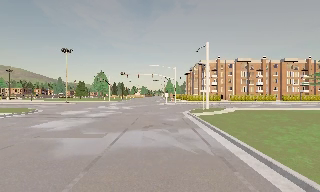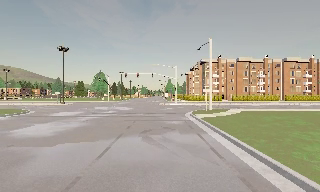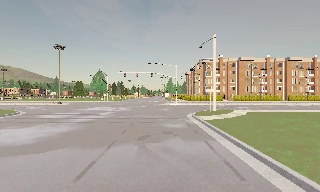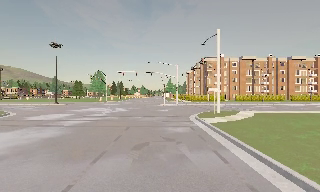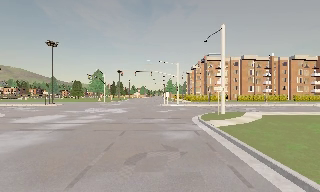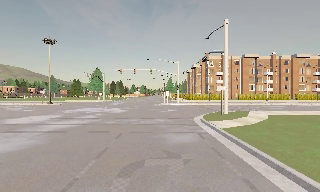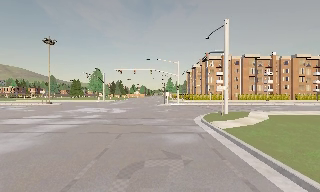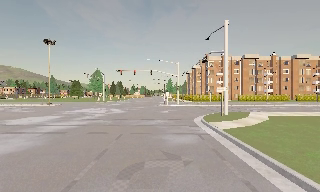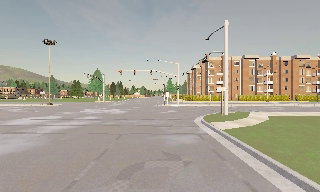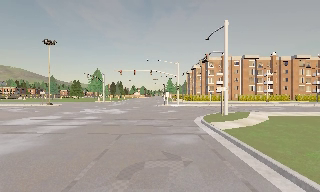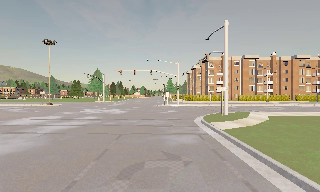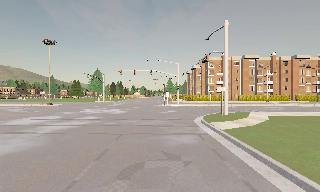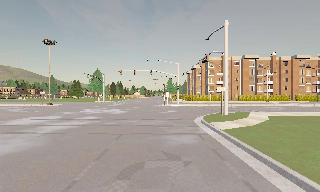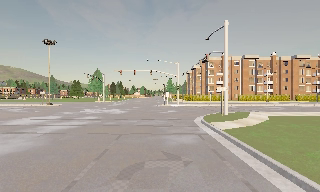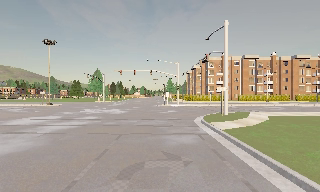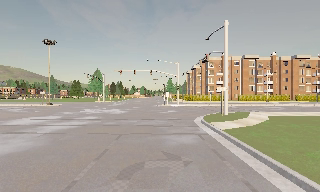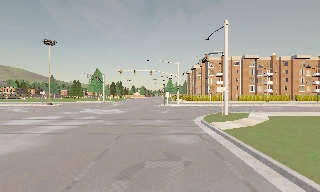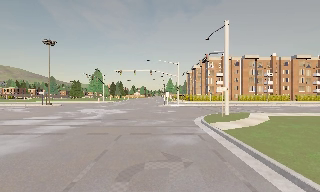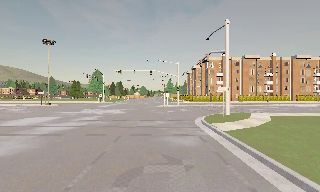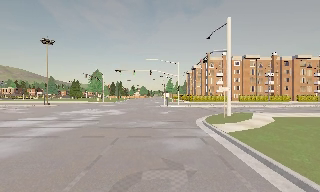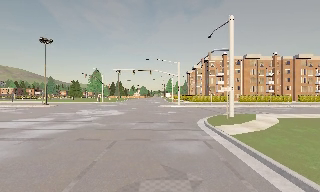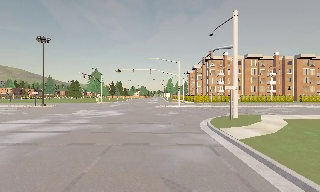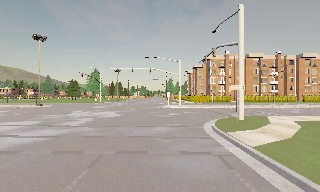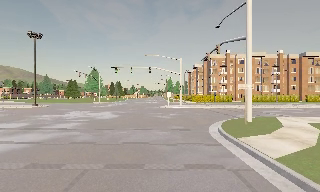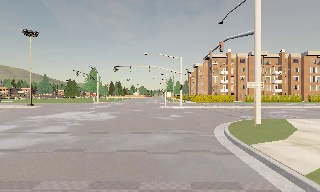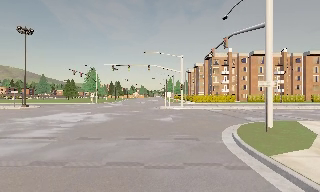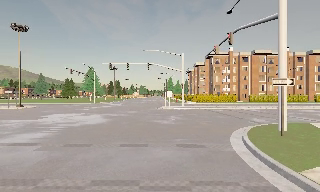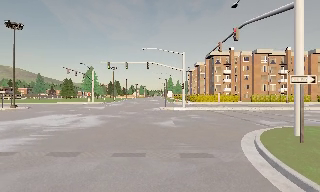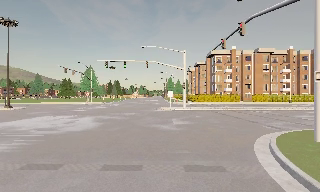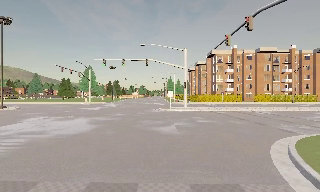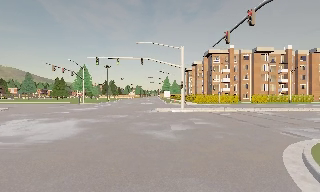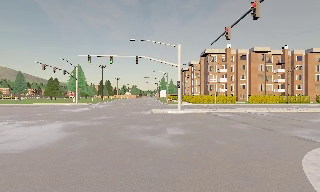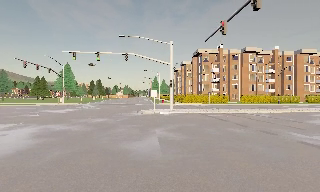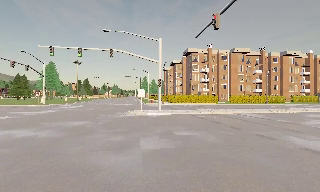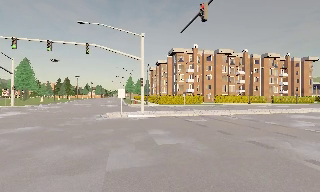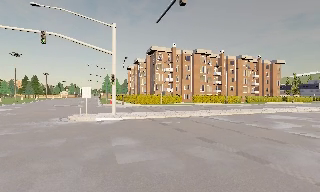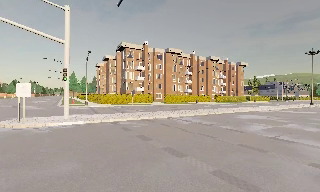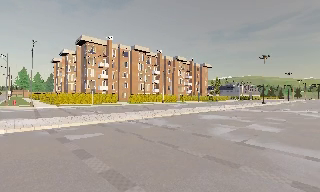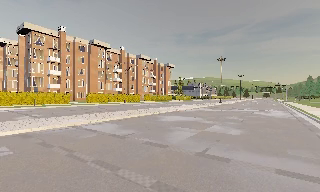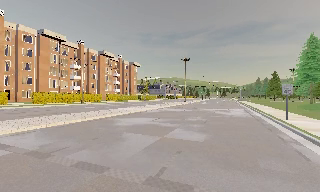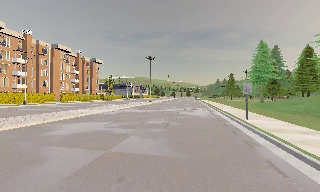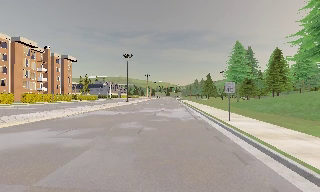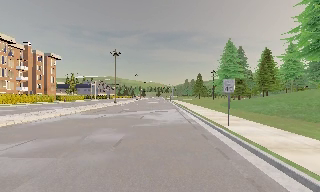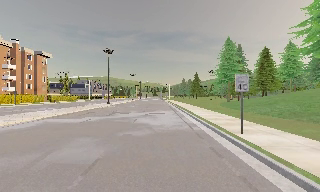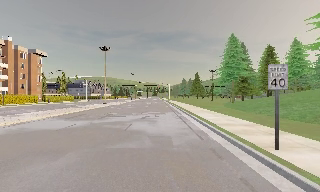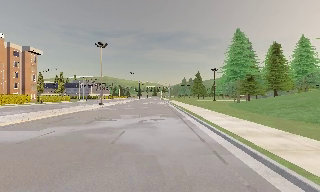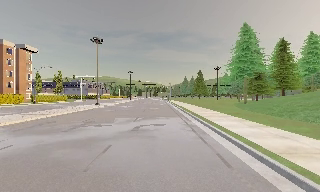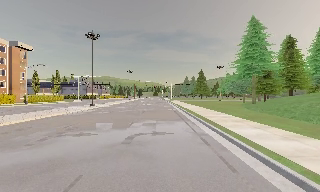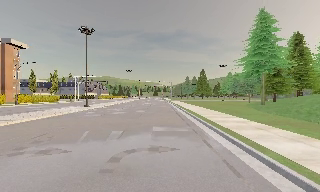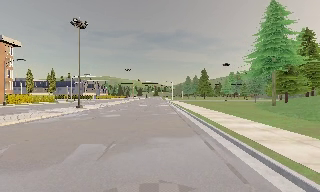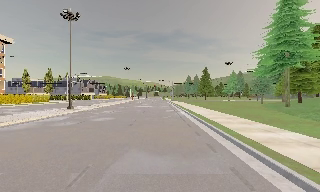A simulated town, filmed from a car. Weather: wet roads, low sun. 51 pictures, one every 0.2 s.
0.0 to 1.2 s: The camera travels forward, about 5 m, so what stands in front looms larger. It loses speed.
1.2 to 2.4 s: The camera keeps its place and its aim.
2.4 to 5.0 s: The camera travels forward, about 5 m, so what stands in front looms larger. It gains speed.
5.0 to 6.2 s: The camera travels forward, about 5 m, so what stands in front looms larger.
6.2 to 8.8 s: The scene slides to the left, as the camera pans about 85 degrees to its right. It travels forward, about 20 m.
8.8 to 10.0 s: The camera travels forward, about 13 m, so what stands in front looms larger.
The film runs forward here.
